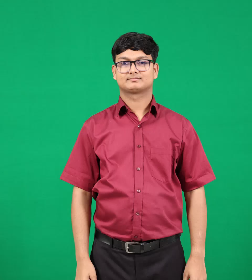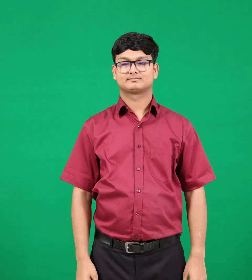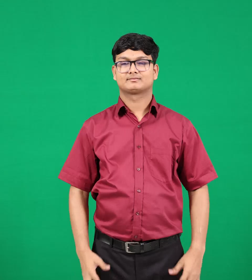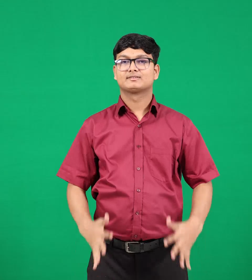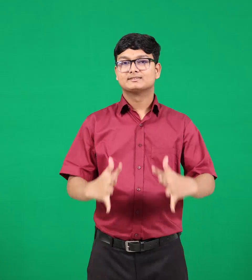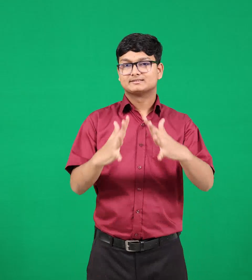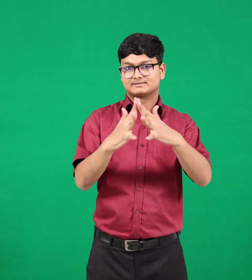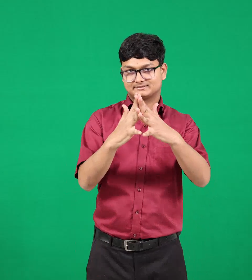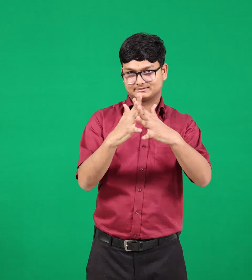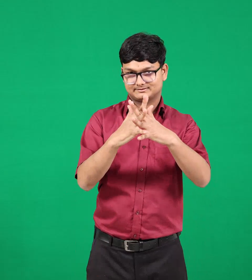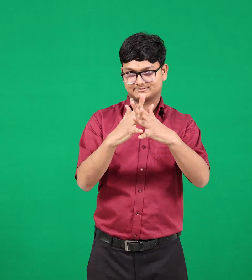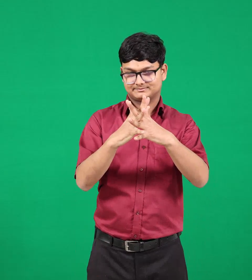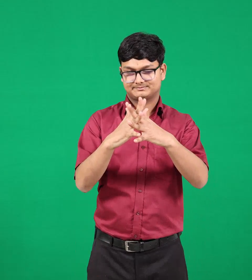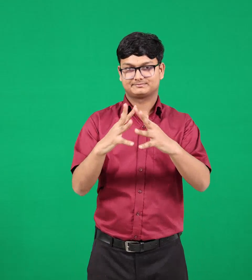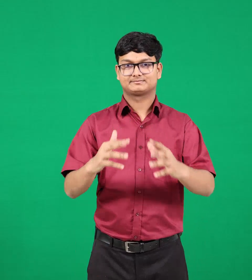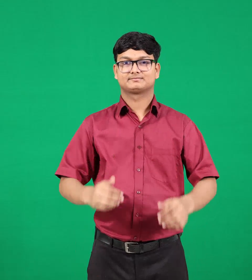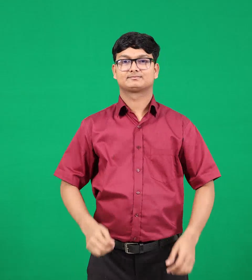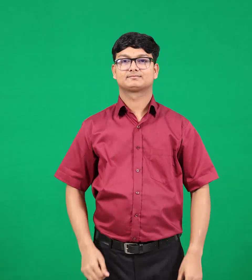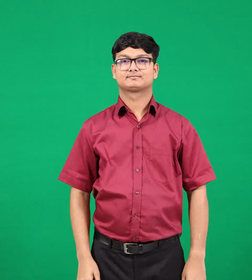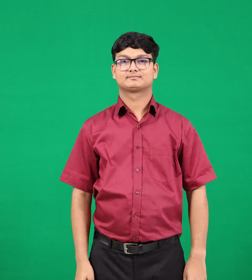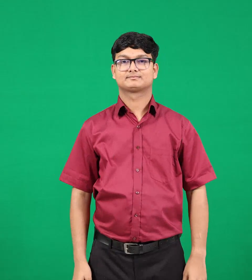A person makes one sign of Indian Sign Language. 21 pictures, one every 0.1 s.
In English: wednesday
